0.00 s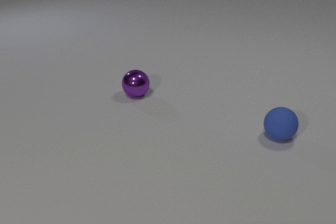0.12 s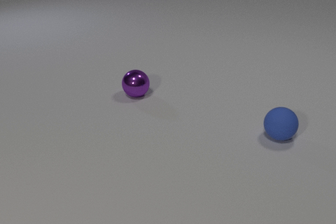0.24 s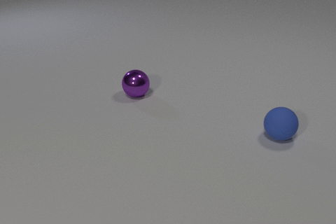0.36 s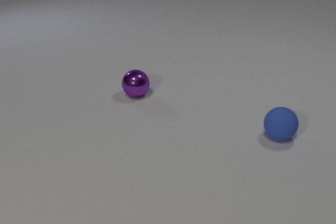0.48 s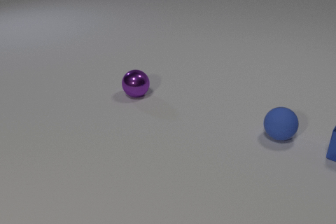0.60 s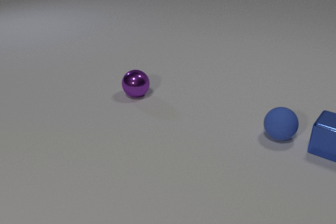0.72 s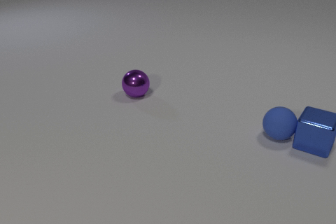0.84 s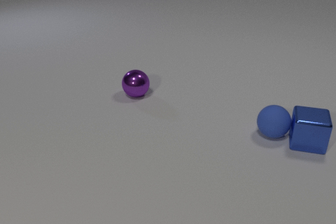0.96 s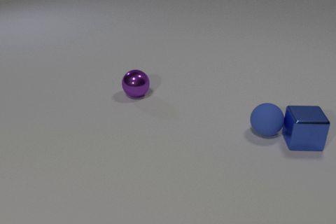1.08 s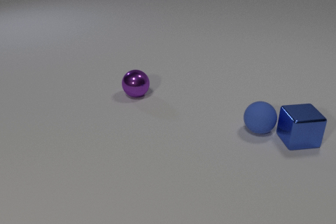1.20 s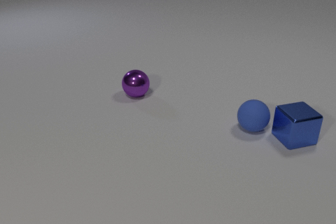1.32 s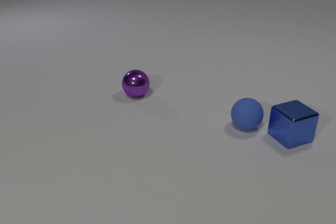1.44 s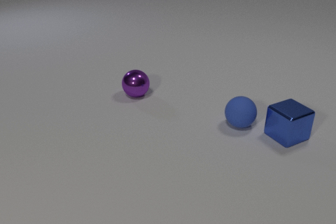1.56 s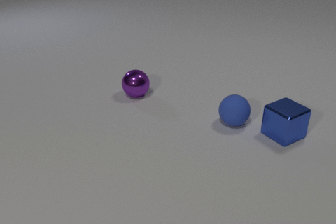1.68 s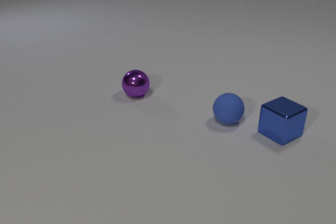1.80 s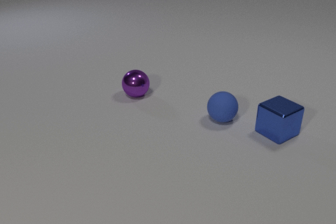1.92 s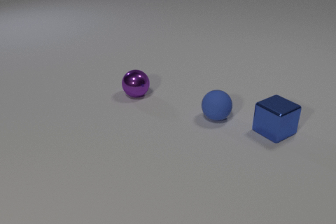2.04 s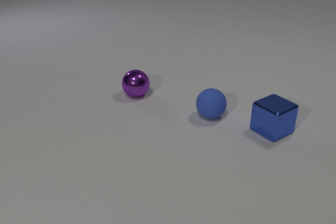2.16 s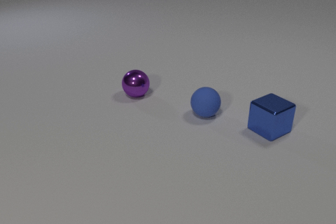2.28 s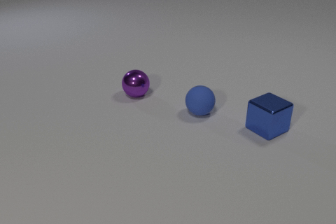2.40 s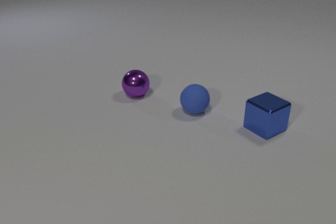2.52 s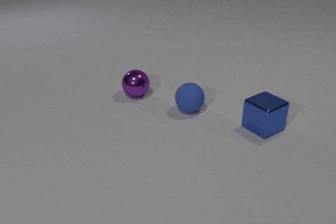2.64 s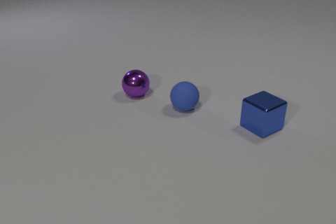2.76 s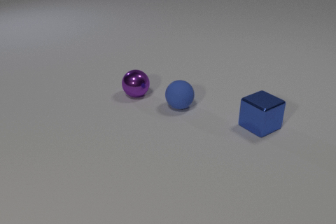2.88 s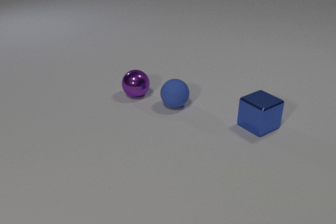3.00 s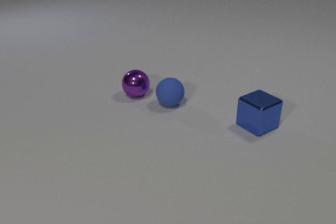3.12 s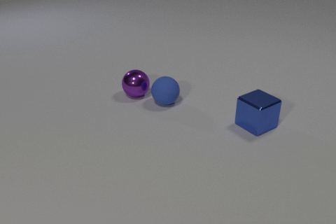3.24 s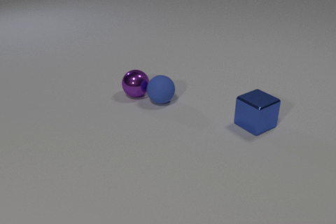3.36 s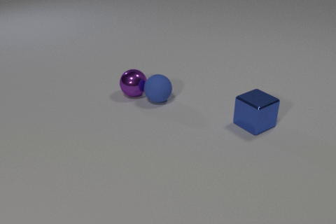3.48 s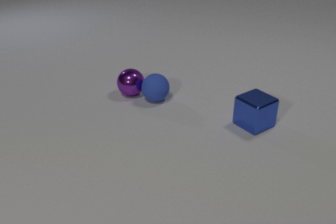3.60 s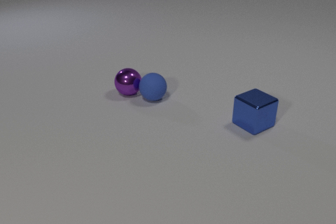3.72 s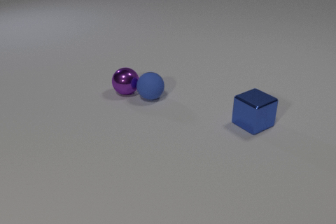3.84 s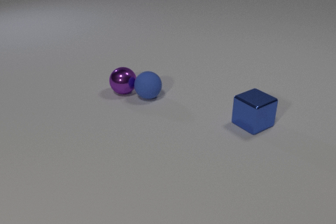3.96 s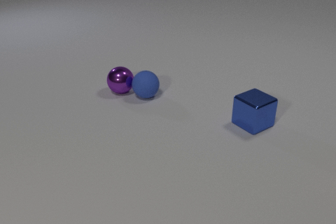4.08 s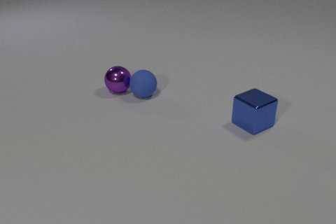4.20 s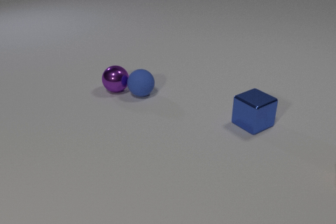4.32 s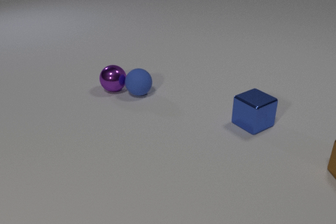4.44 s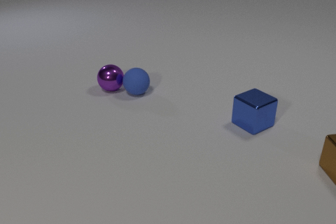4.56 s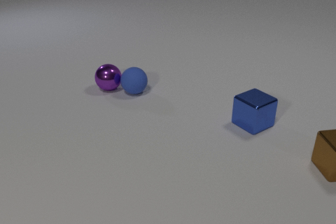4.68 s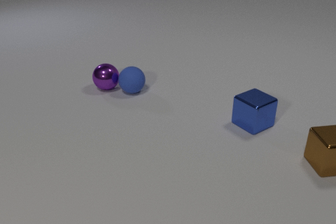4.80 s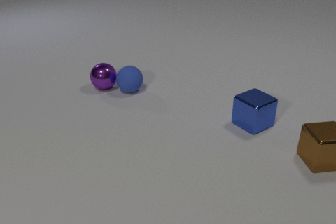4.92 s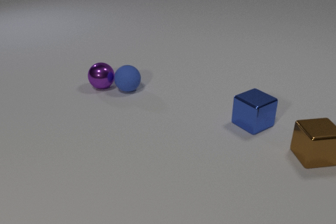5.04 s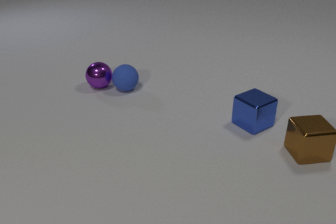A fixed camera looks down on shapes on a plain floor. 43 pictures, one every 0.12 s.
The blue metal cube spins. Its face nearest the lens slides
to the right.
The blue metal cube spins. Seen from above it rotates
counterclockwise.
0.00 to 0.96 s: The blue metal cube comes in at the right edge, slides to the left, spins so that its near face slides to the right, counterclockwise seen from above. The blue rubber sphere rolls to the left. The blue metal cube and the blue rubber sphere collide.
0.96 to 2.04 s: The blue metal cube slides to the left, spins counterclockwise seen from above by about 45 degrees, its near face sliding to the right. The blue rubber sphere rolls to the left.
2.04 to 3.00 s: The blue metal cube slides to the left. The blue rubber sphere rolls to the left and away from the camera.
3.00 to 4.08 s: The blue rubber sphere rolls to the left and away from the camera. The purple metal sphere rolls to the left and away from the camera. The blue rubber sphere and the purple metal sphere collide.
4.08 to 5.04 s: The blue rubber sphere rolls to the left and away from the camera. The purple metal sphere rolls to the left and away from the camera. The brown metal cube comes in at the right edge, slides to the left and away from the camera.
What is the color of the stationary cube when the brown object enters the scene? blue.
Are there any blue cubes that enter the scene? yes.
How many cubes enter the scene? 2.
